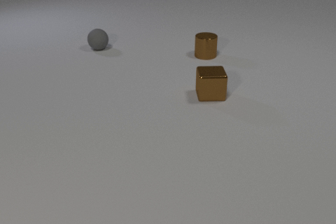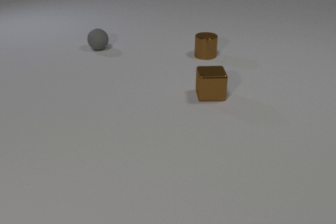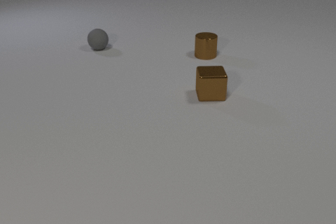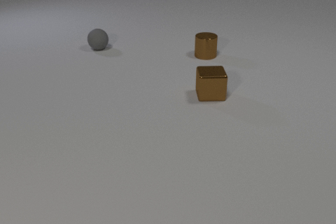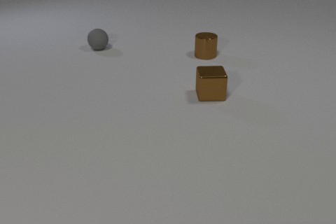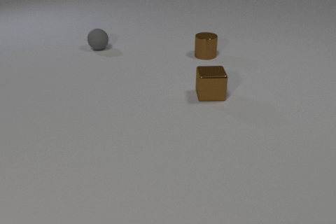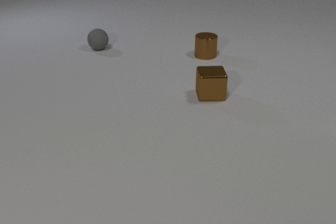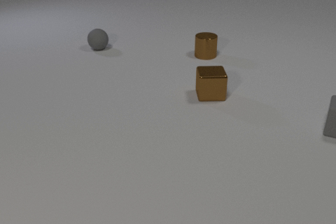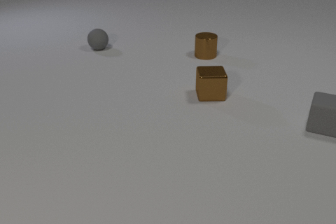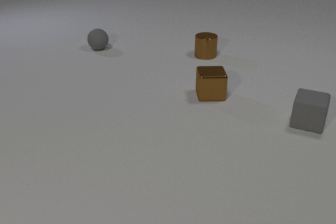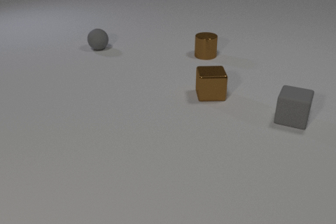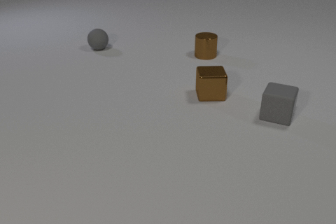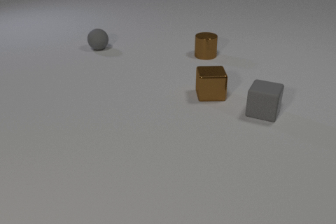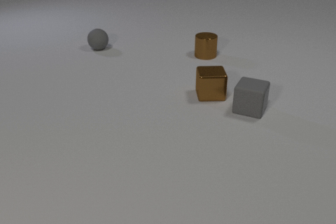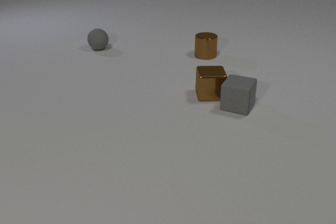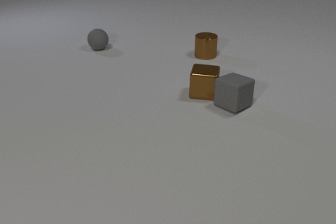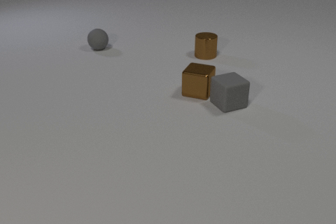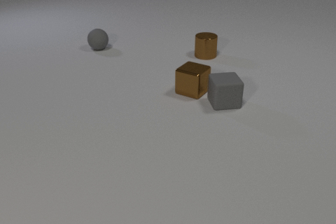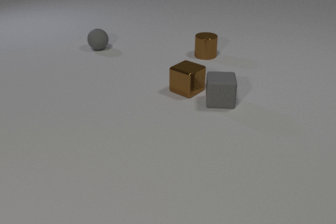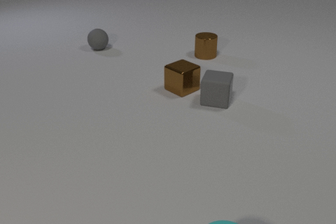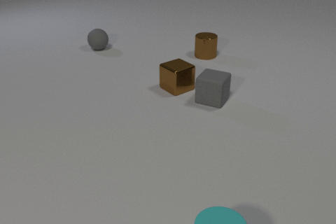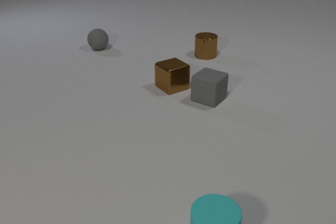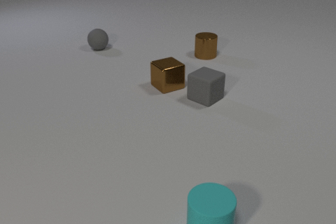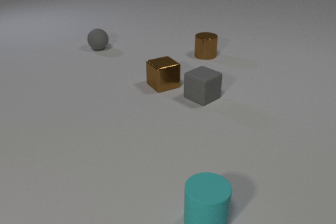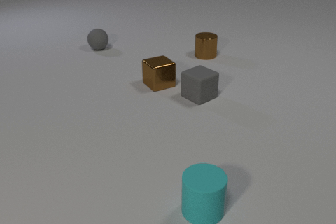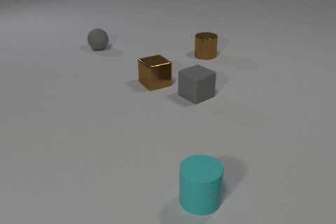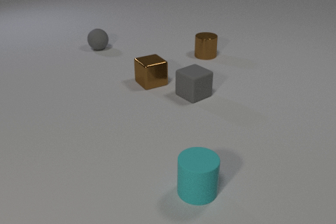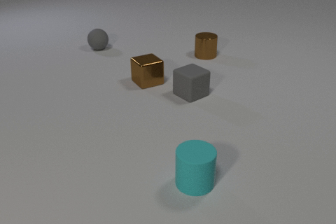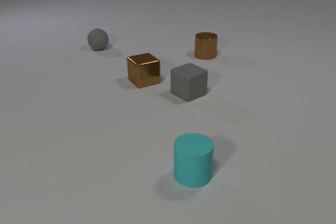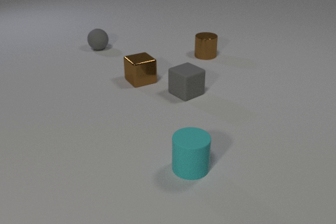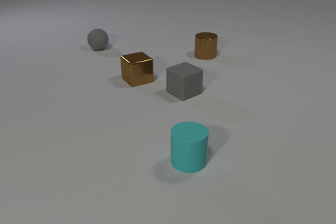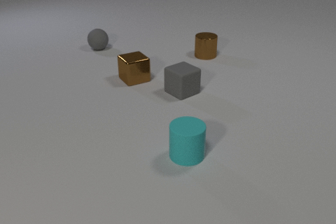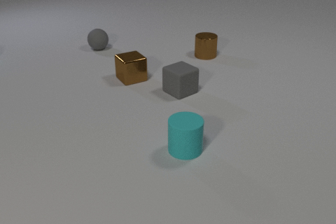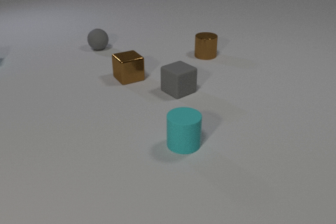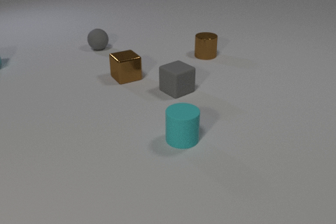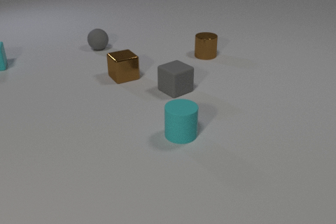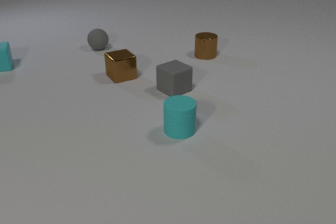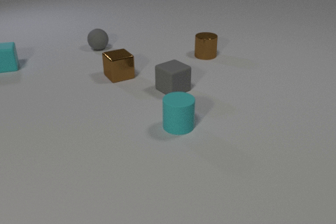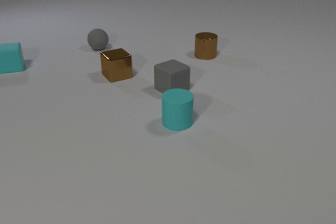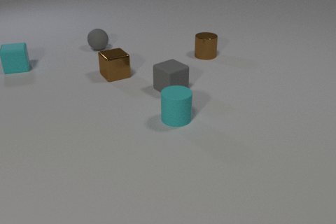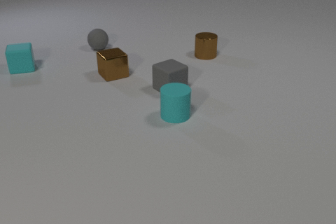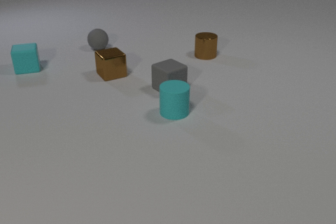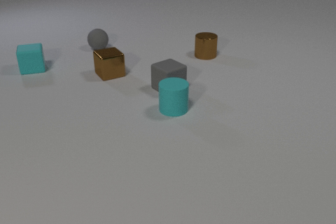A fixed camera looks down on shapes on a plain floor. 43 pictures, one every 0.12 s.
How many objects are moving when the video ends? 4.
What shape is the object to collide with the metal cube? cube.
Are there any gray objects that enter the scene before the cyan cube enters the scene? yes.
0.00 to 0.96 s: The gray rubber cube comes in at the right edge, slides to the left.
0.96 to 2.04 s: The gray rubber cube slides to the left, spins clockwise seen from above by about 60 degrees, its near face sliding to the left. The brown metal cube slides to the left, spins so that its near face slides to the left, clockwise seen from above. The gray rubber cube and the brown metal cube collide.
2.04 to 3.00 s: The gray rubber cube slides to the left and away from the camera, spins so that its near face slides to the left, clockwise seen from above. The brown metal cube slides to the left and away from the camera, spins so that its near face slides to the left, clockwise seen from above. The cyan rubber cylinder comes in at the bottom edge, slides away from the camera.
3.00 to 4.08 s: The gray rubber cube slides to the left and away from the camera. The brown metal cube slides to the left and away from the camera. The cyan rubber cylinder slides away from the camera.
4.08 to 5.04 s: The gray rubber cube slides to the left. The brown metal cube slides to the left and away from the camera. The cyan rubber cylinder slides away from the camera. The cyan rubber cube slides to the right and toward the camera.
